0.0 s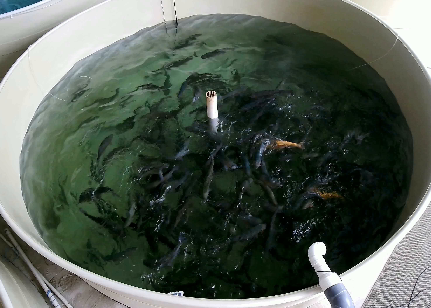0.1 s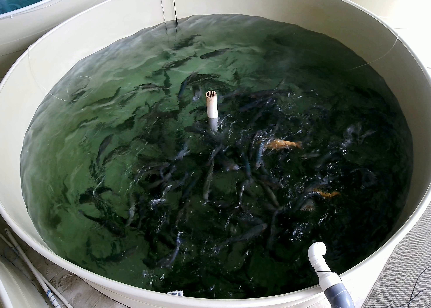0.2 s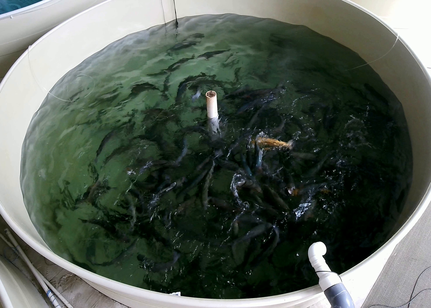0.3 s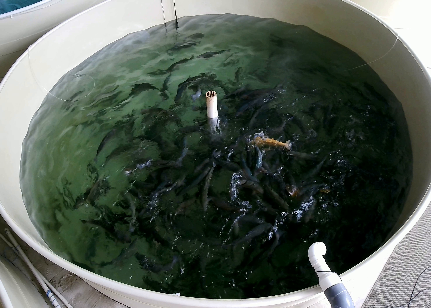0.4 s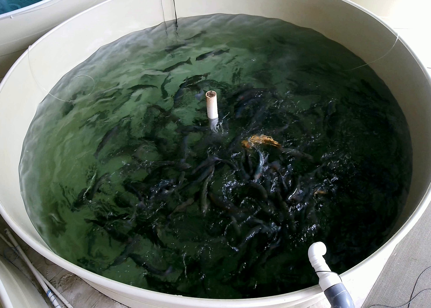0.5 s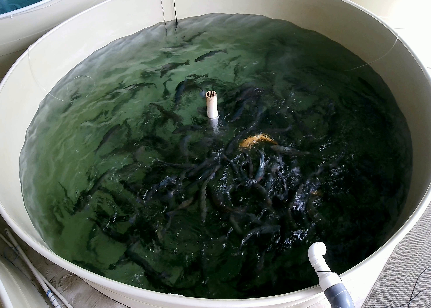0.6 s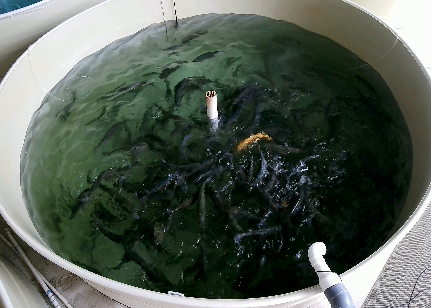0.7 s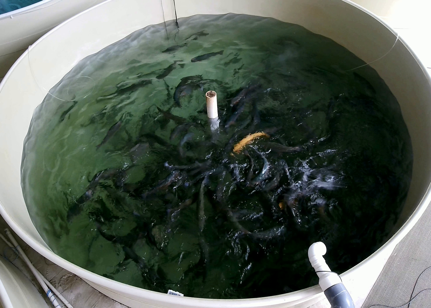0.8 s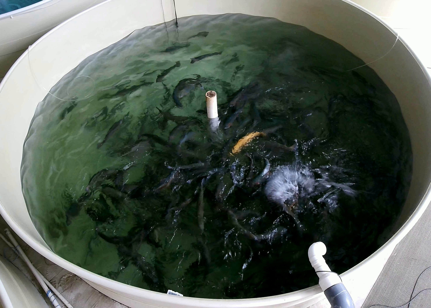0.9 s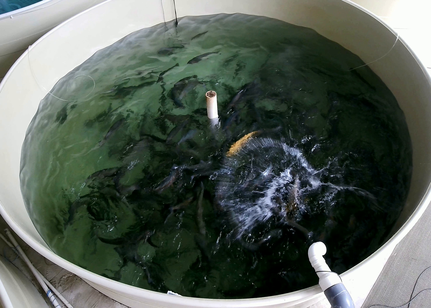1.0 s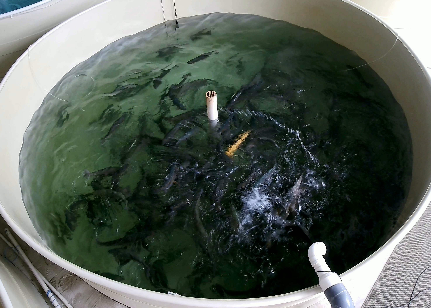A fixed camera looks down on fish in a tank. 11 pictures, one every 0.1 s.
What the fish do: Strong feeding.
